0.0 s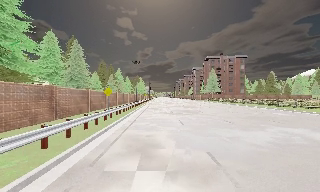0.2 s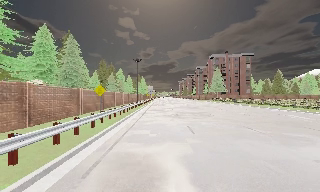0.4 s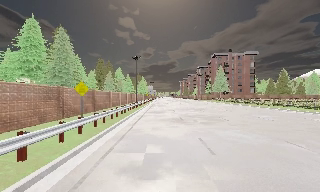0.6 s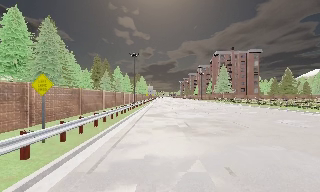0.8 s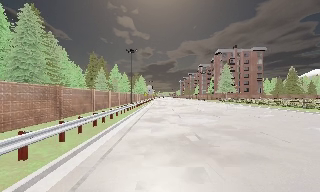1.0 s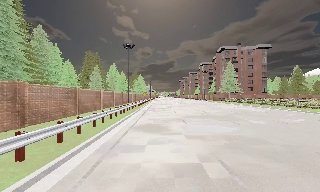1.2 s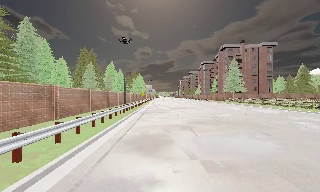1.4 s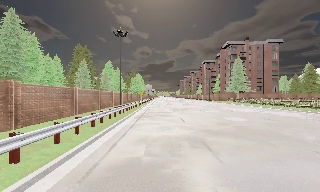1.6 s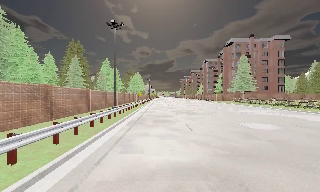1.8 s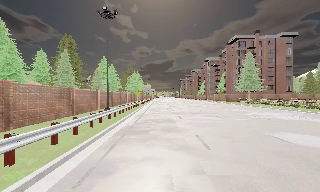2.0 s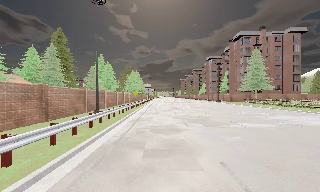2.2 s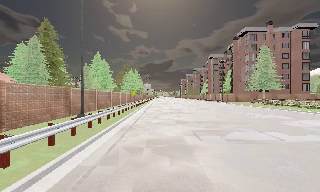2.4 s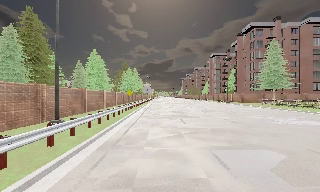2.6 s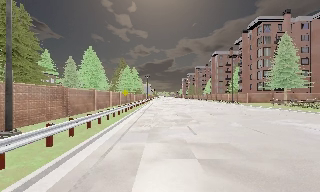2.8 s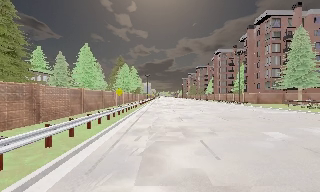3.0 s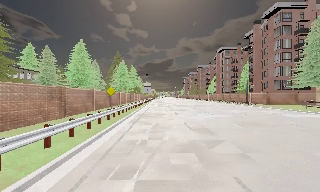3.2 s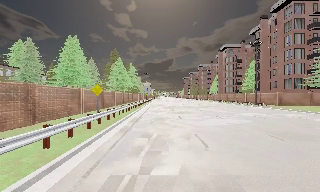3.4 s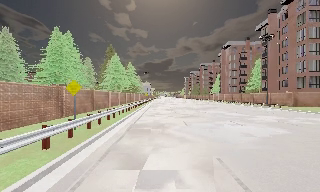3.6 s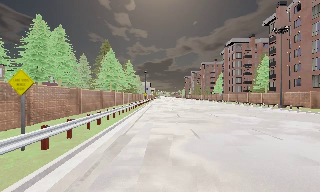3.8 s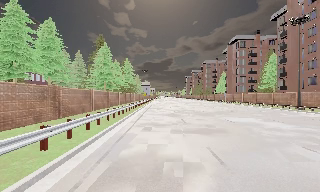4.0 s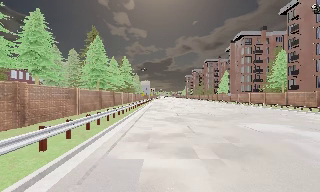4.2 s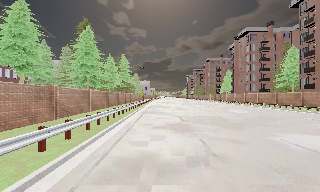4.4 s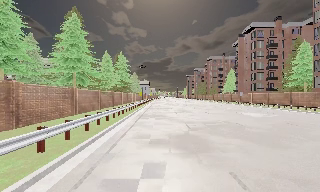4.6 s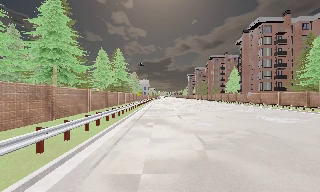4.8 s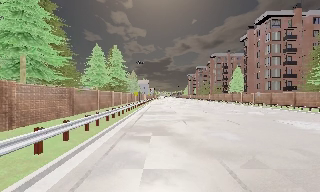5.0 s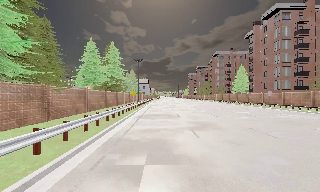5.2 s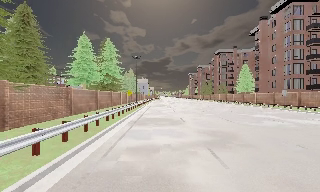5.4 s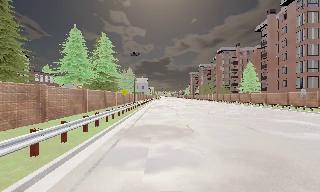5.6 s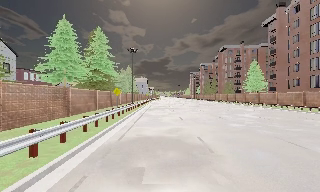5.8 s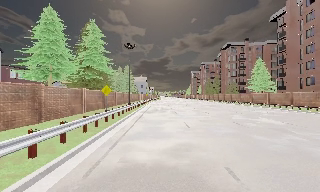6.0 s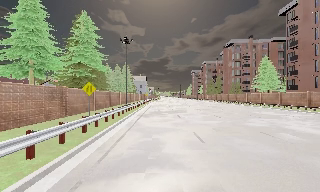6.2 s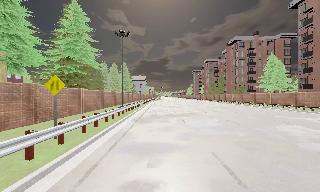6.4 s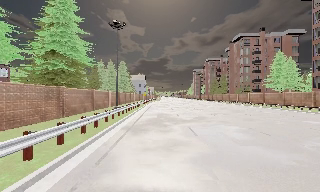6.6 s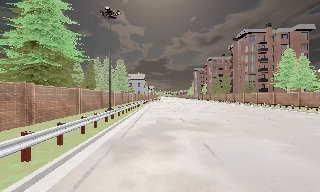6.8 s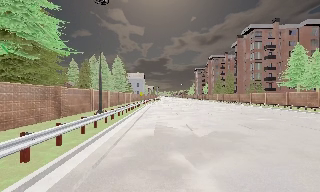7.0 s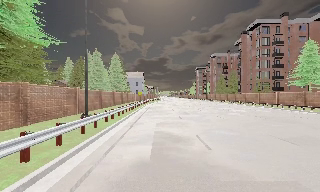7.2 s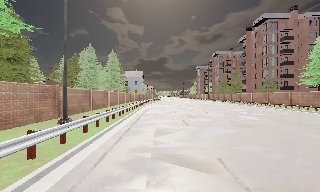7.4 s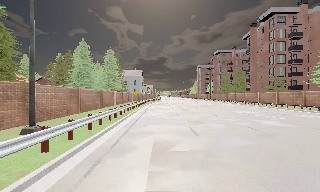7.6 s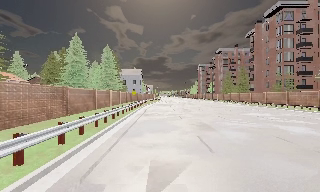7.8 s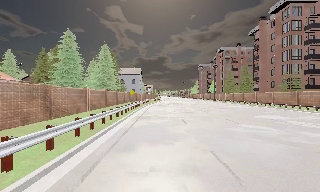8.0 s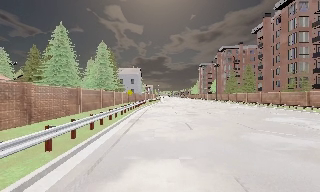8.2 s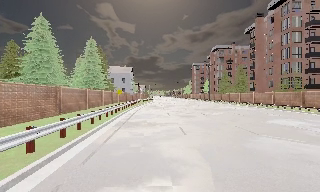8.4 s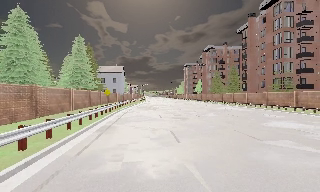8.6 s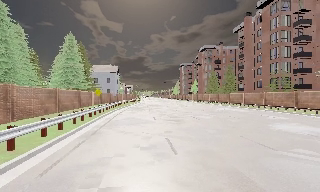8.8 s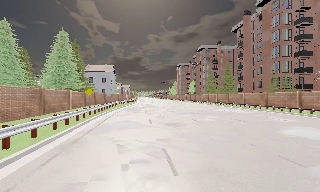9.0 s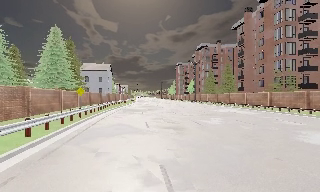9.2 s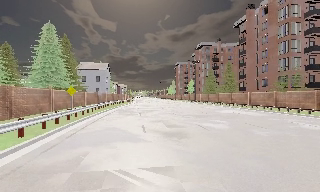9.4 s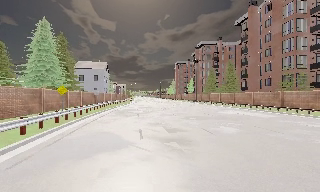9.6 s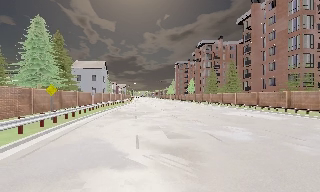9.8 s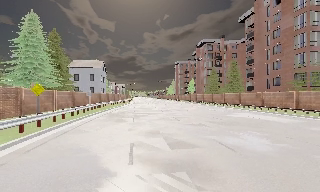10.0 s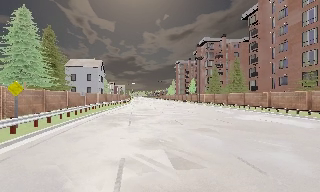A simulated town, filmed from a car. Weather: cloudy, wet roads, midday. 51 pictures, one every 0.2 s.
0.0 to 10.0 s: The camera travels forward, about 130 m, so what stands in front looms larger. It loses speed.
The film runs forward here.
